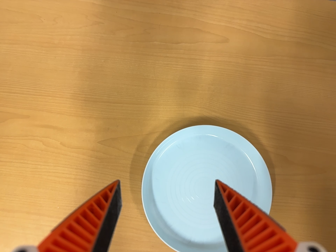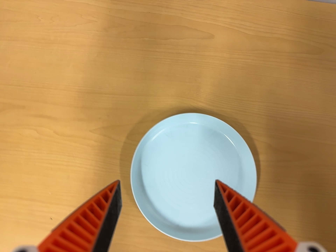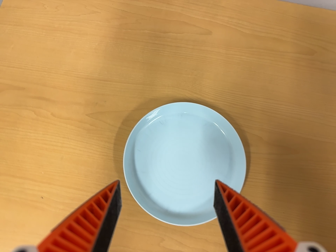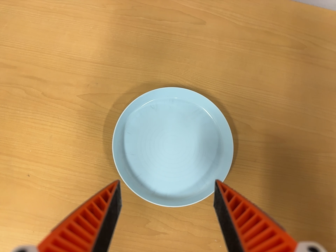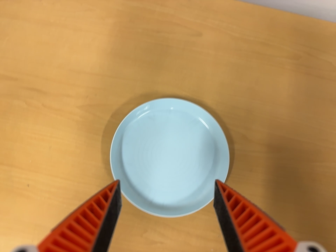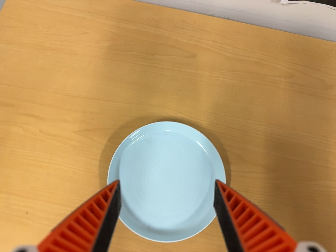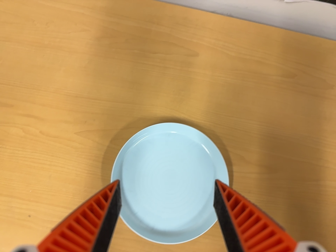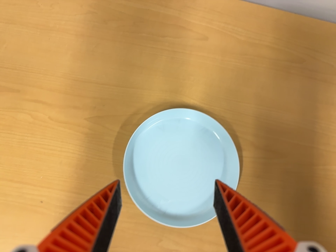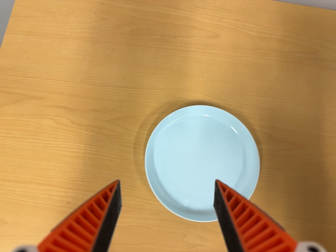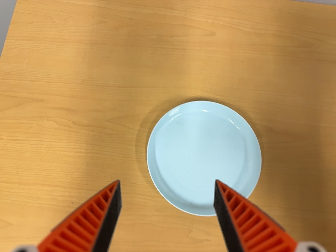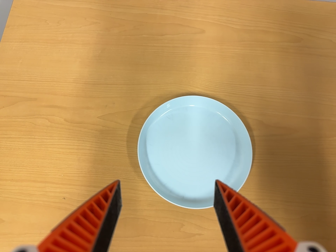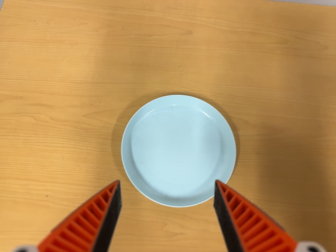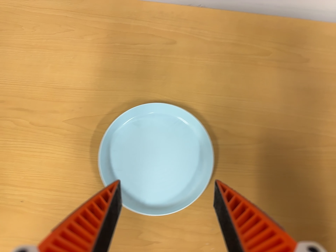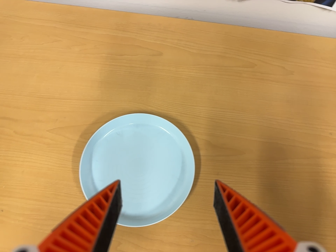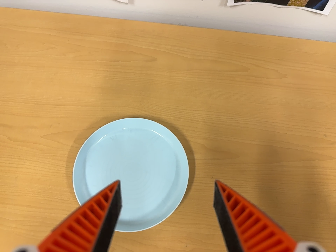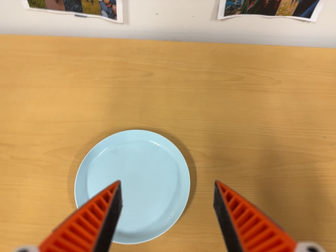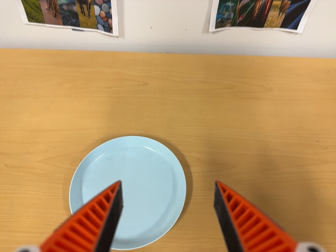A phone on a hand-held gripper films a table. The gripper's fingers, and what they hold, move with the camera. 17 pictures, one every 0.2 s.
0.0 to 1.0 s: The camera travels toward the bottom of its view and backward, about 8 cm. Its aim tips toward the top of its view by about 10 degrees.
1.0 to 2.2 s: The camera travels toward the bottom of its view, about 5 cm, so close, fixed things drift upward.
2.2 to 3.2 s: The camera travels to its right, about 9 cm, so close, fixed things drift to the left. Its aim tips toward the top of its view by about 15 degrees, and the scene shifts downward.
The film runs backward here.
